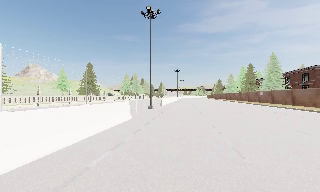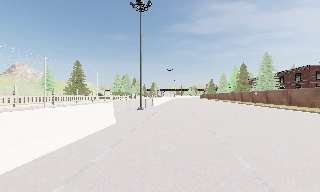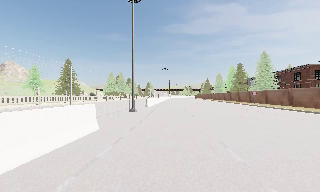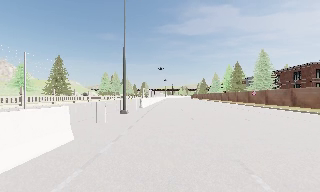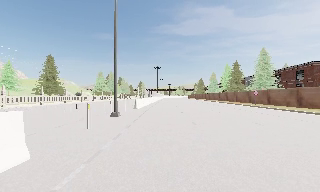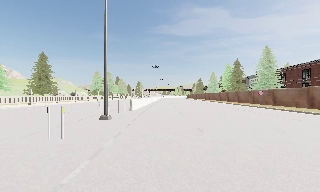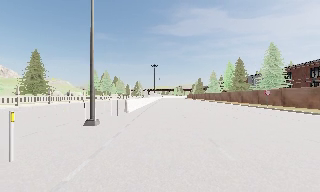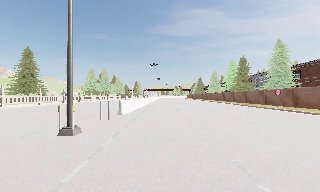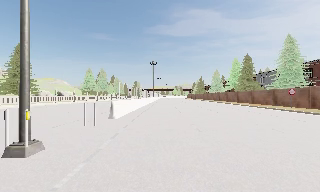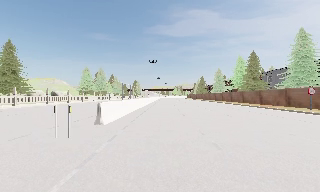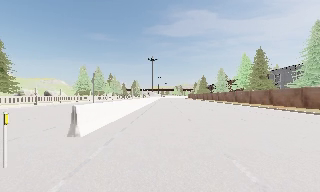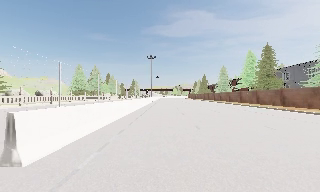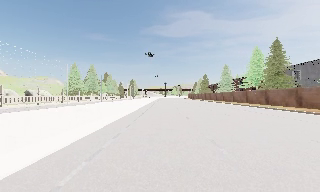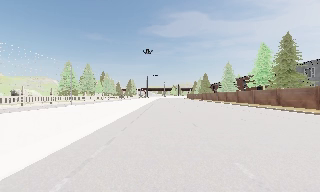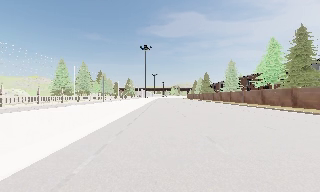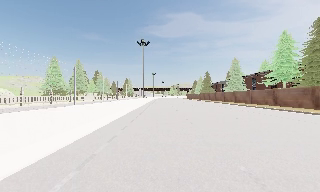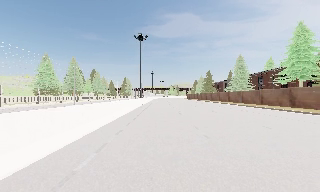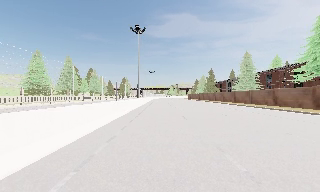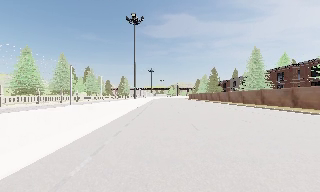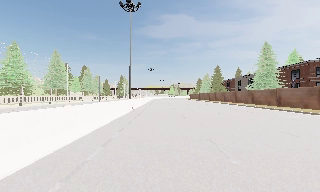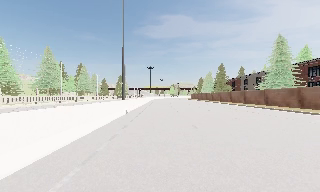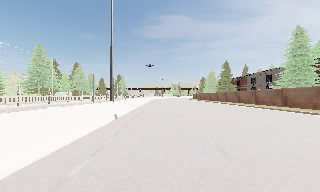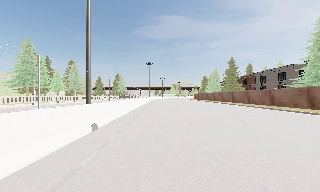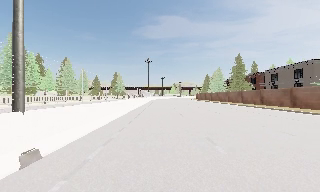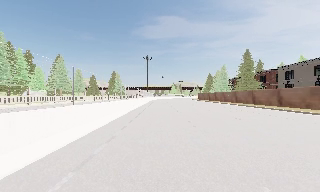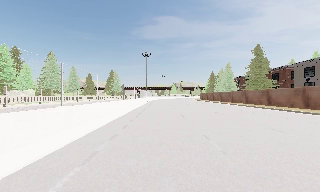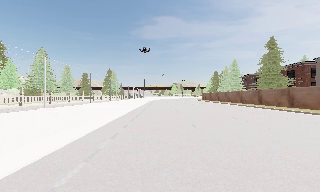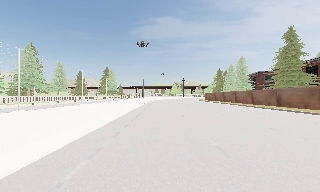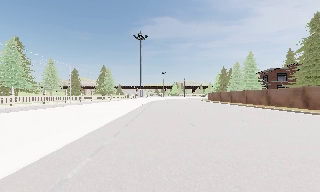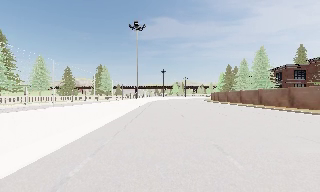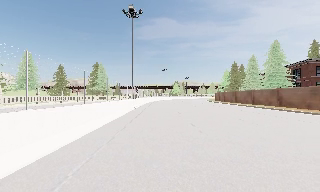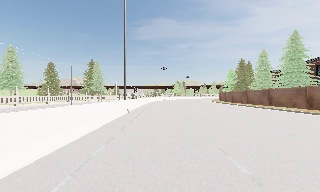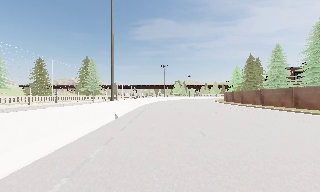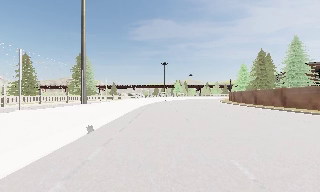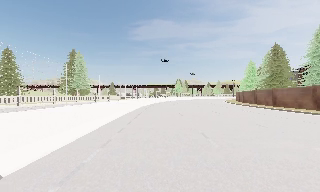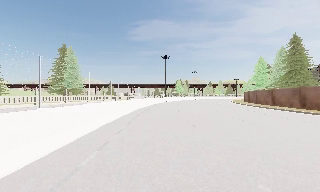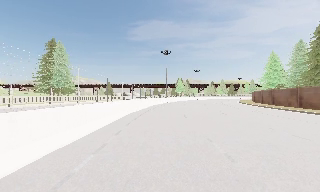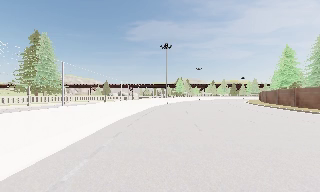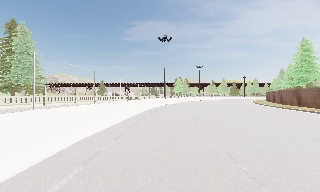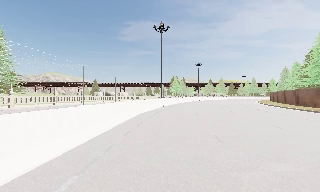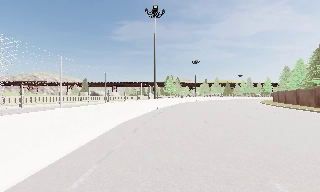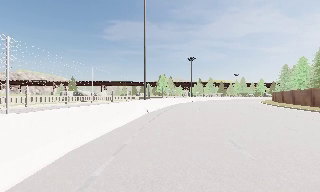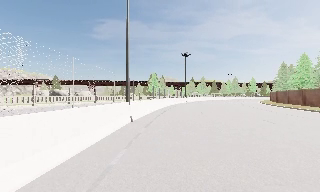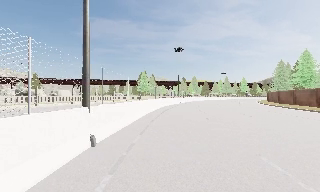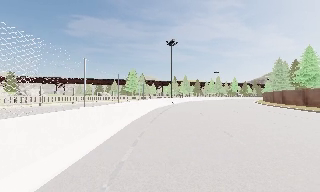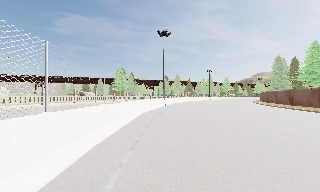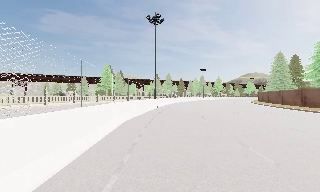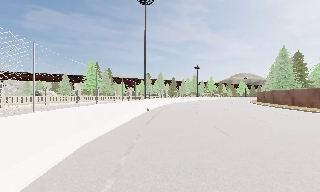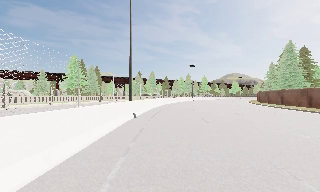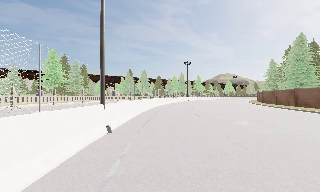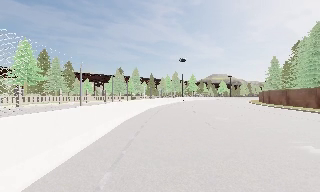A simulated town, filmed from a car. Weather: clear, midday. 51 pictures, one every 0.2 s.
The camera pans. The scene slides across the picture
to the left.
The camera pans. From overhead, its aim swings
clockwise.
0.0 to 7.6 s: The camera swings to its right by about 10 degrees, and the scene slides to the left. It travels forward, about 120 m, so what stands in front looms larger. It gains speed.
7.6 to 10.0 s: The camera swings to its right by about 35 degrees, and the scene slides to the left. It travels forward, about 55 m.
The film runs forward here.
